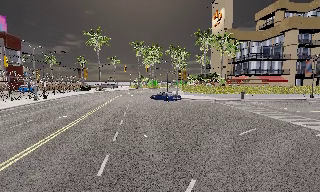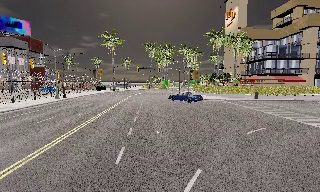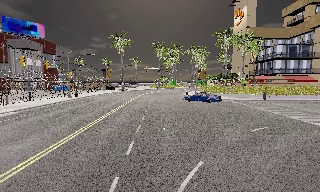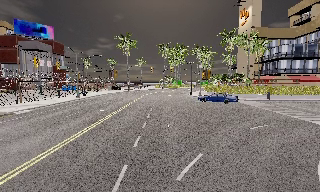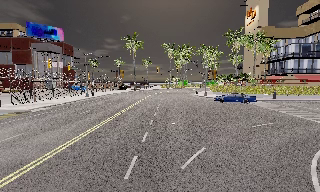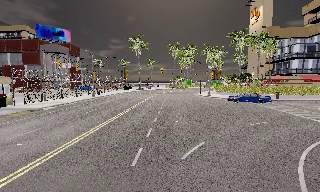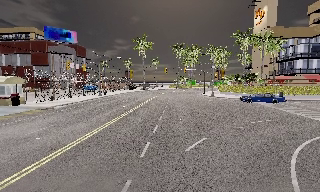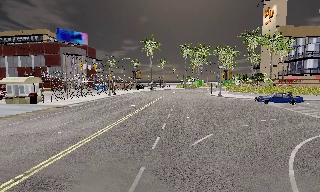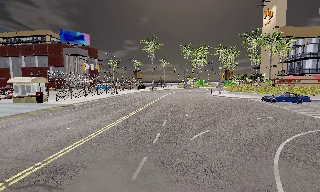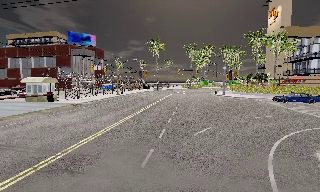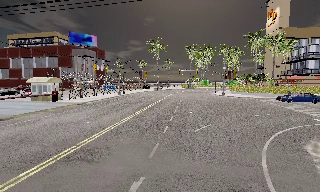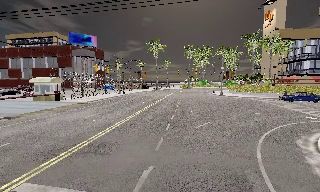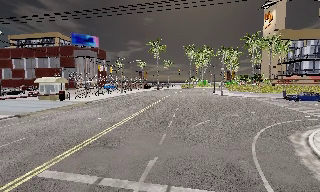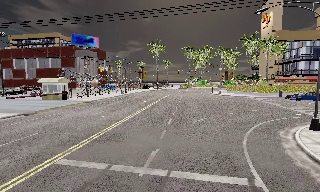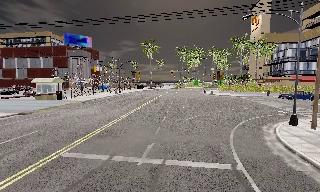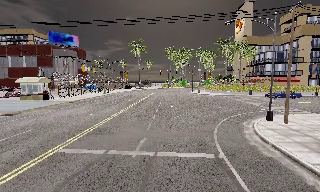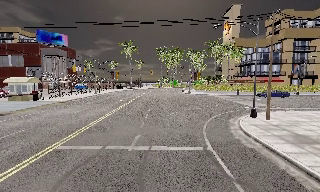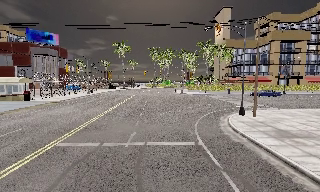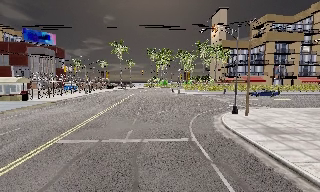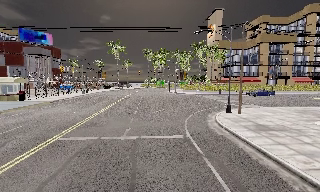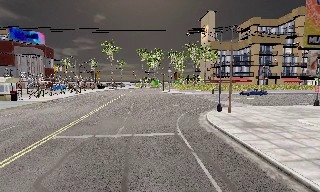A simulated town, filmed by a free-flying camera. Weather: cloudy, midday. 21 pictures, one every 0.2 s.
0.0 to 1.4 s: The camera pans to its left, which is counterclockwise from overhead, by about 15 degrees. It travels backward, about 4.5 m, so what stands in front gets smaller.
1.4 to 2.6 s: The camera travels backward, about 4 m, so what stands in front gets smaller.
2.6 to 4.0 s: The camera pans to its right, which is clockwise from overhead, by about 15 degrees. It travels backward, about 4 m, so what stands in front gets smaller. It loses speed.
The film runs backward here.
